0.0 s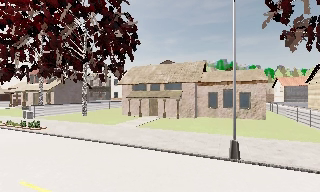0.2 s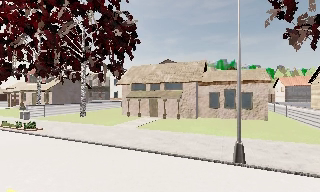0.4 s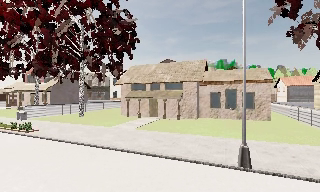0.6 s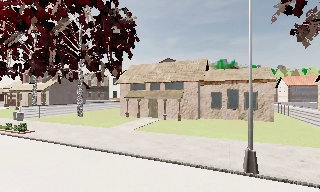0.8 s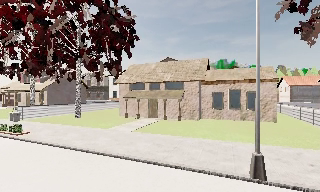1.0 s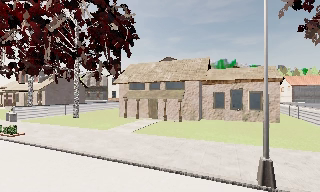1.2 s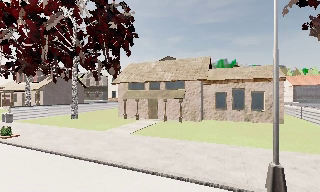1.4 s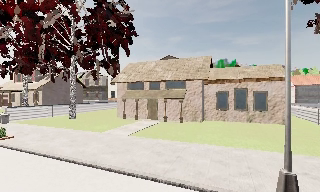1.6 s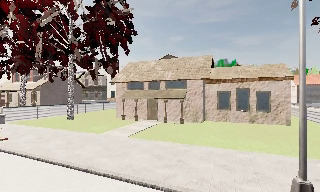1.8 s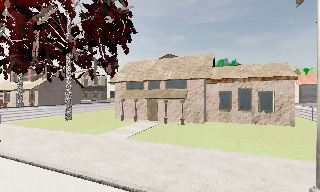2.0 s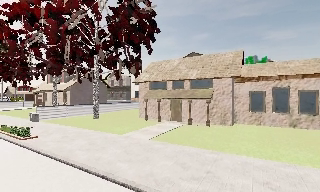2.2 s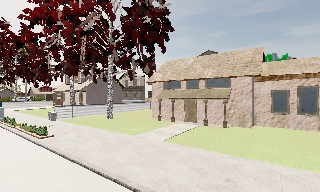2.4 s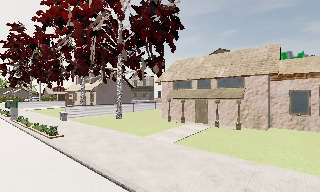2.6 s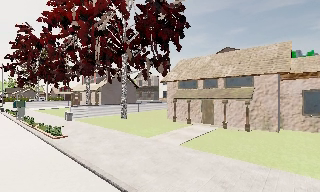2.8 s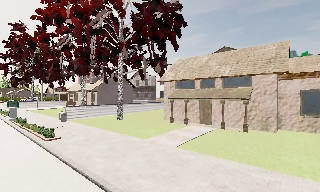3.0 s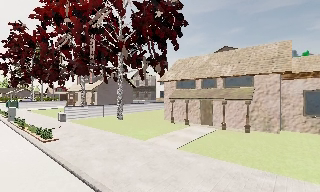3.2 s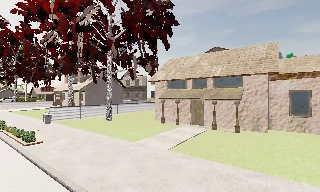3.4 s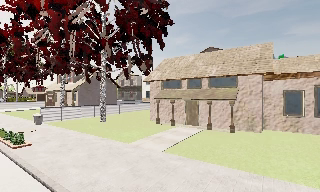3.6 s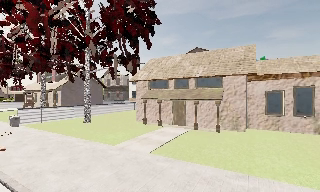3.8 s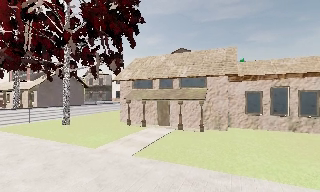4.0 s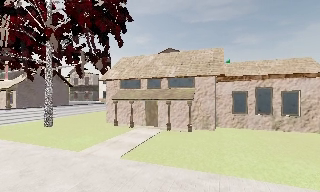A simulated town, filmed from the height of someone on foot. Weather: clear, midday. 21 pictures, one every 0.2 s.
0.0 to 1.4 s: The camera travels forward, about 2.5 m, so what stands in front looms larger.
1.4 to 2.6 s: The camera swings to its left by about 20 degrees, and the scene slides to the right. It travels forward, about 2 m, so what stands in front looms larger.
2.6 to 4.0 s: The camera pans to its right, which is clockwise from overhead, by about 20 degrees. It travels forward, about 1.5 m, so what stands in front looms larger.
The film runs forward here.
